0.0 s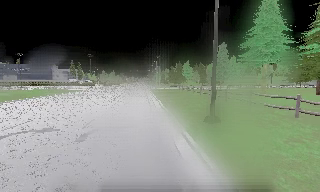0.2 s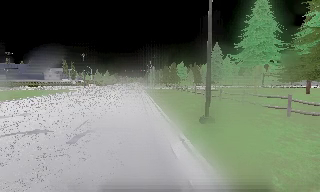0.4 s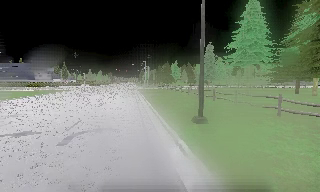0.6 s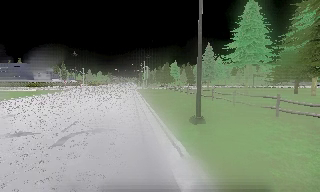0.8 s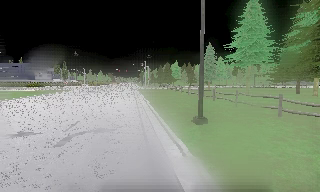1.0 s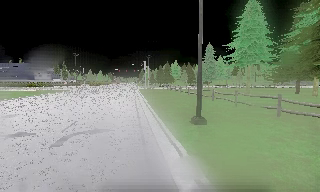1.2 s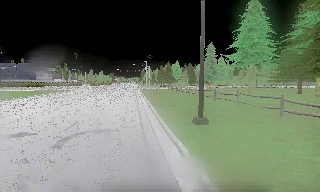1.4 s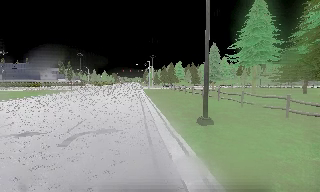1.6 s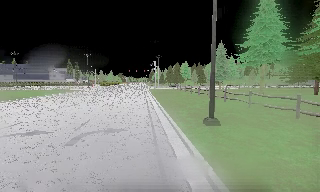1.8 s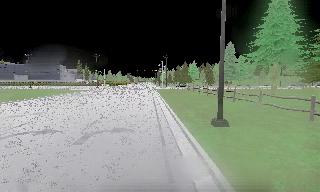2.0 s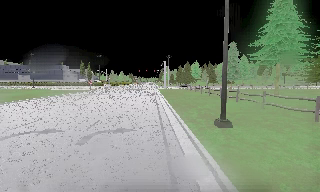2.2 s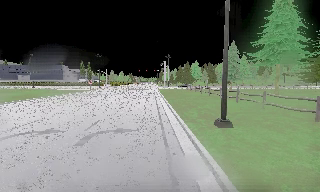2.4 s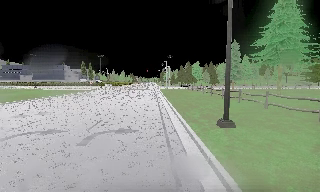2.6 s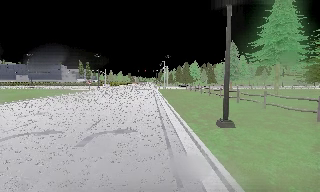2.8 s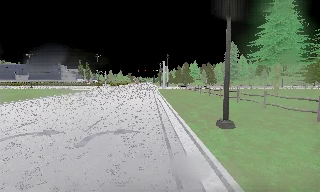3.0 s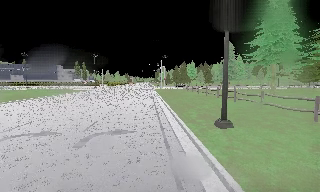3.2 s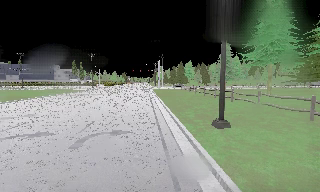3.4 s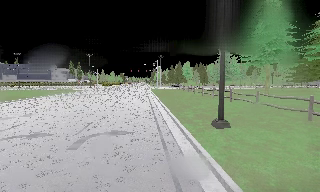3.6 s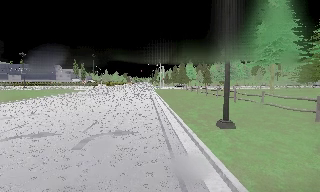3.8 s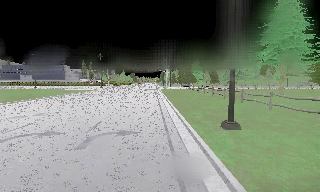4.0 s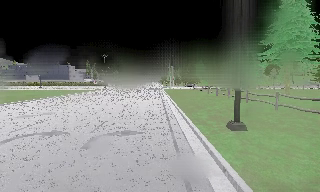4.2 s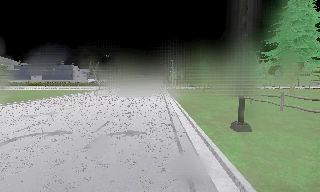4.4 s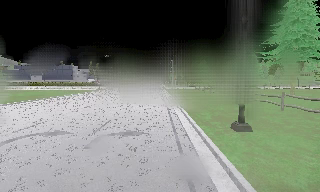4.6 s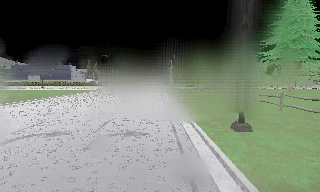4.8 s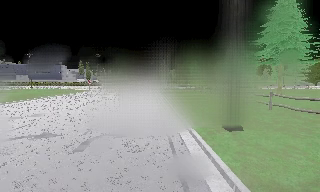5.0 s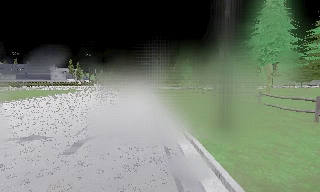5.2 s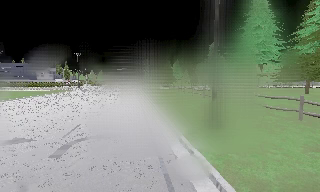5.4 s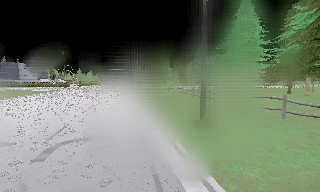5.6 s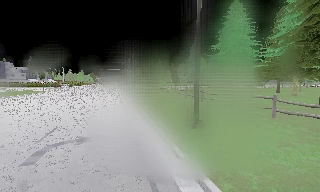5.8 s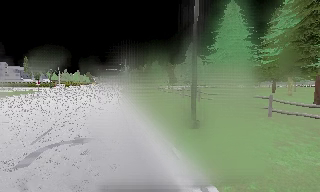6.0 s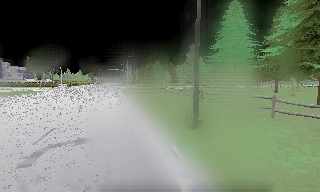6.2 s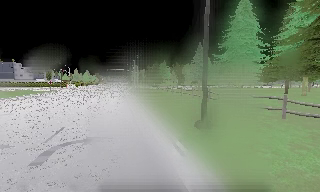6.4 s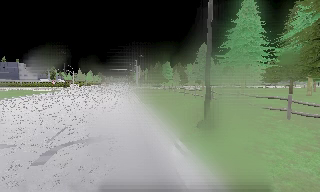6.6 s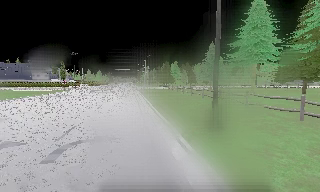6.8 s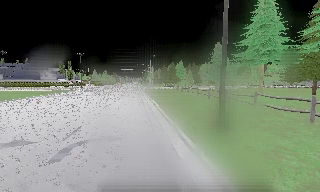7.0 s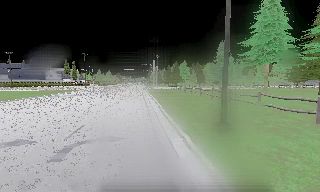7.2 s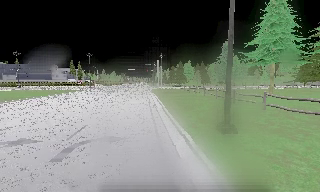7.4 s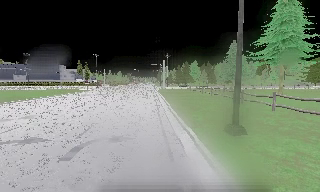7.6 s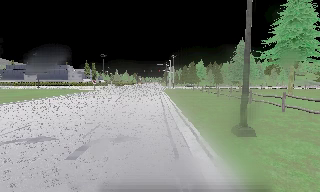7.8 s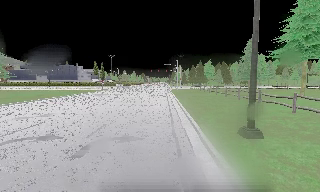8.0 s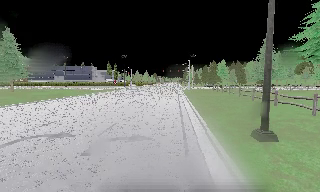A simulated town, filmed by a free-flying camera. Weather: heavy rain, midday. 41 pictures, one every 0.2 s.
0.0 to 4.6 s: The camera travels forward, about 1 m, so what stands in front looms larger.
4.6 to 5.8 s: The scene slides to the left, as the camera pans about 15 degrees to its right.
5.8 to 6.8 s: The camera shifts only a little, or ends up much as it began.
6.8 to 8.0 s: The camera swings to its left by about 15 degrees, and the scene slides to the right.
The film runs forward here.
